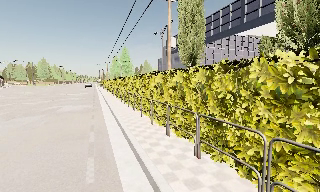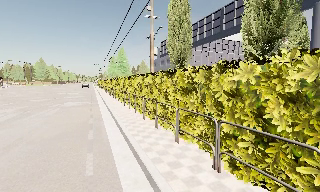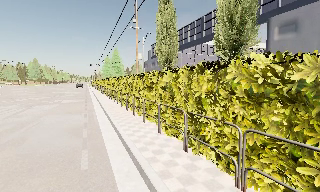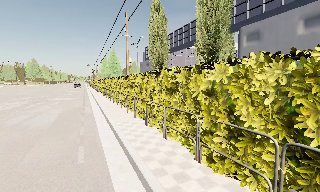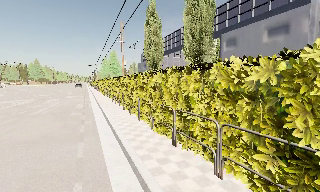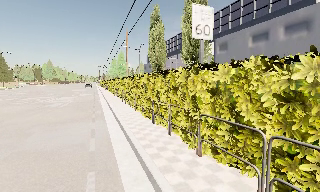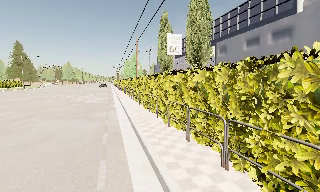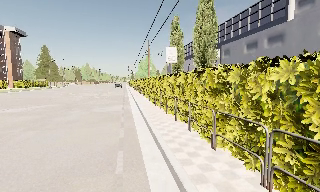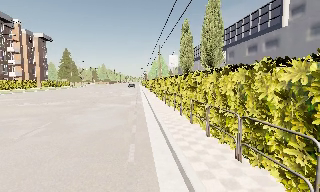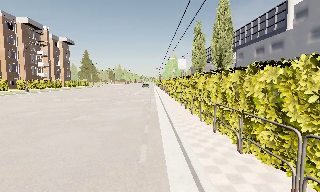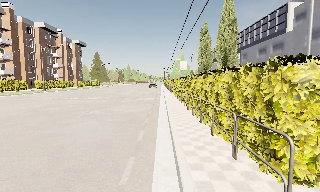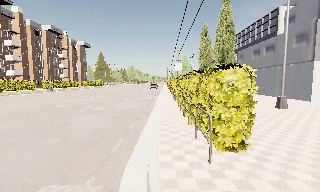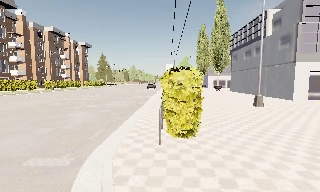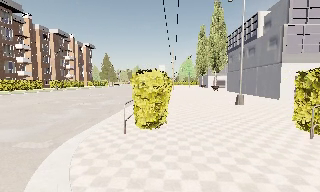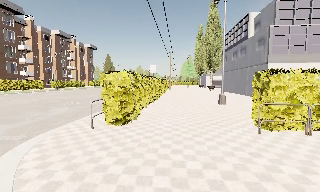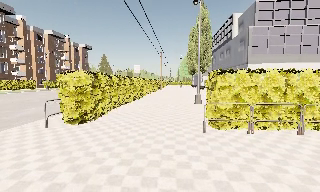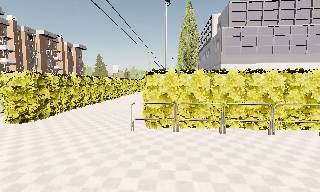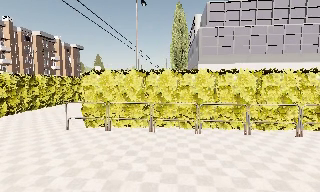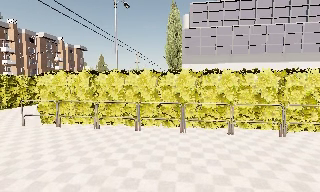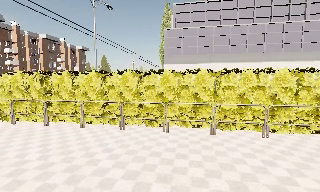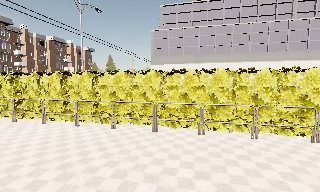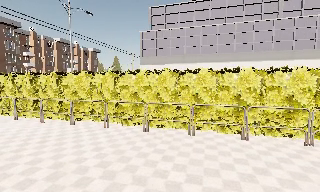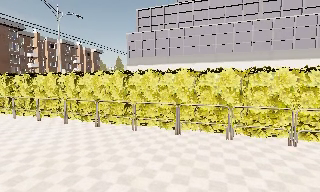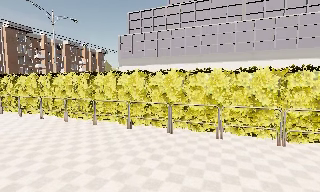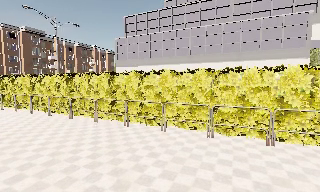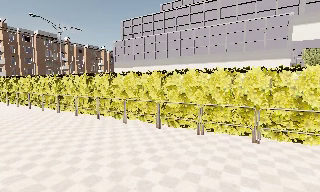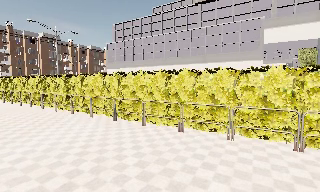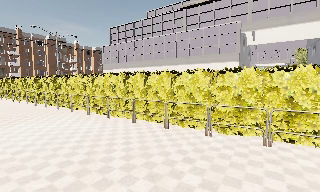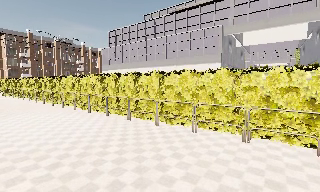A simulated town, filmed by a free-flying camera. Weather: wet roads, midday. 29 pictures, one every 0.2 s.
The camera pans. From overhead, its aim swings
counterclockwise.
0.0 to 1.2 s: The camera travels backward and to its right, about 14 m, so what stands in front gets smaller.
1.2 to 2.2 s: The camera pans to its left, which is counterclockwise from overhead, by about 20 degrees. It travels backward, about 9 m, so what stands in front gets smaller. It loses speed.
2.2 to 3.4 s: The camera travels to its right, about 10 m, so close, fixed things drift to the left.
3.4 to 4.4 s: The camera pans to its left, which is counterclockwise from overhead, by about 10 degrees. It travels to its right, about 10 m, so close, fixed things drift to the left.
4.4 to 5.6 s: The camera pans to its left, which is counterclockwise from overhead, by about 15 degrees. It travels to its right and backward, about 12 m, so close, fixed things drift to the left.
The film runs backward here.
